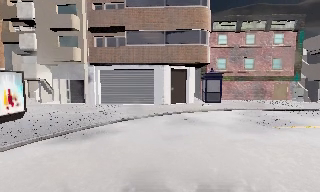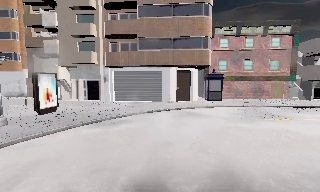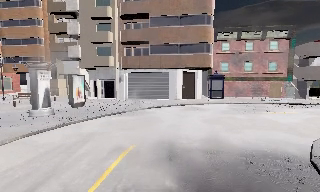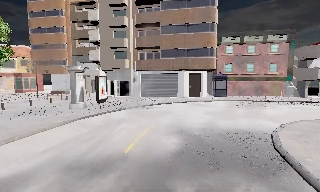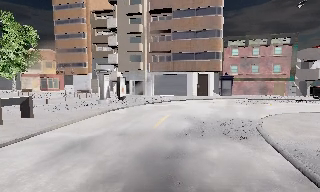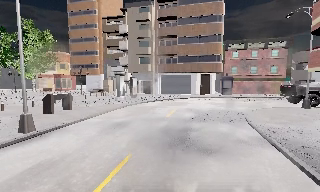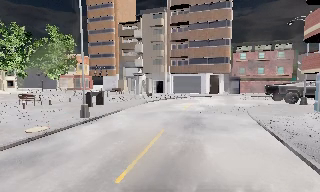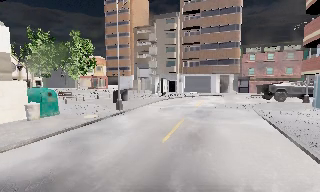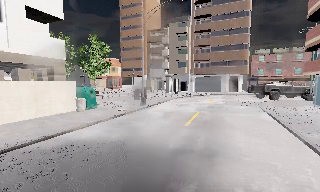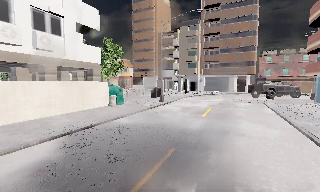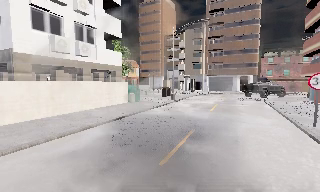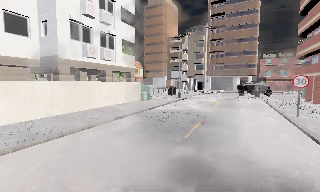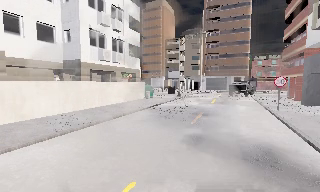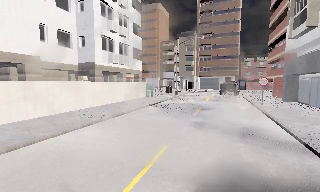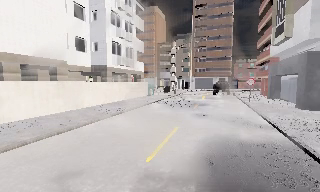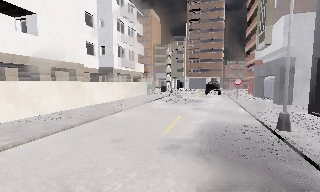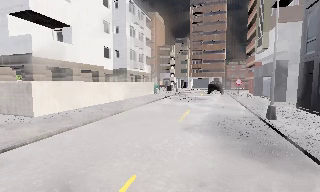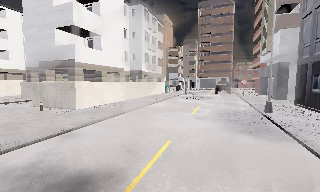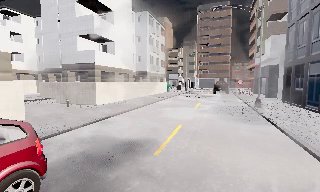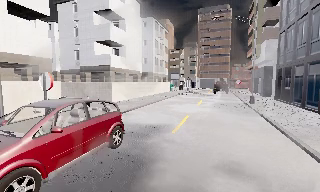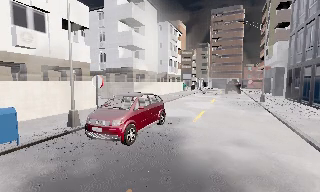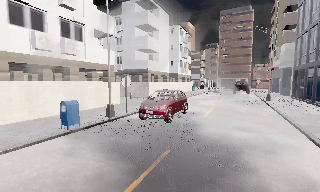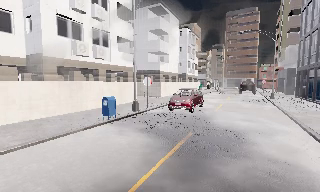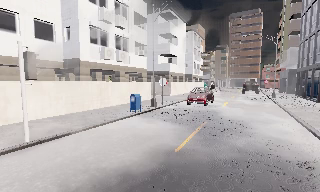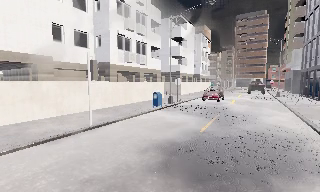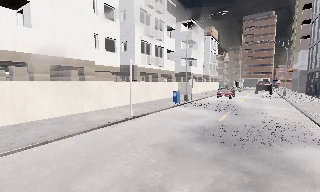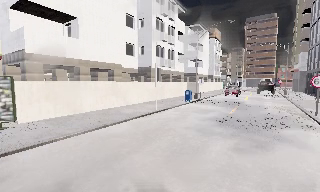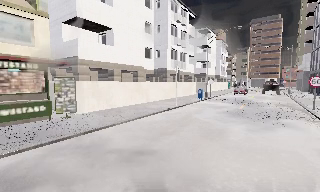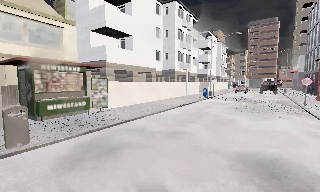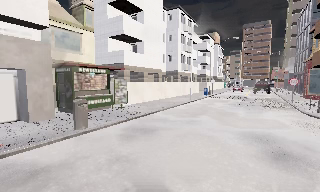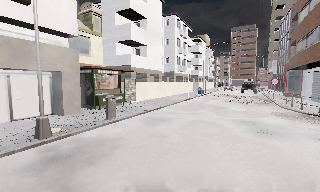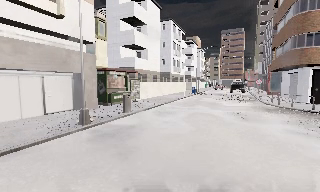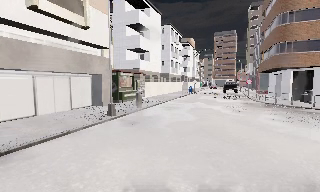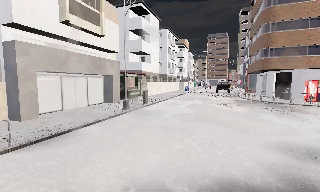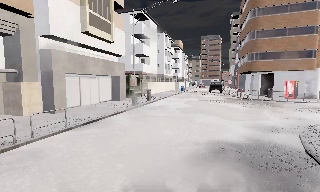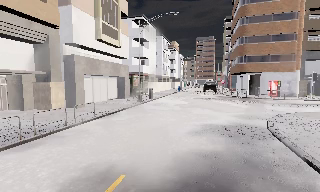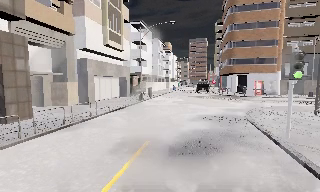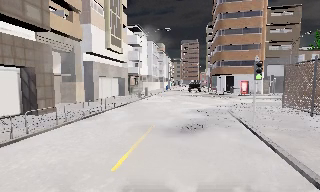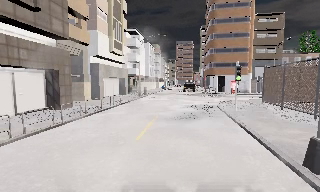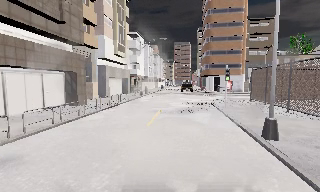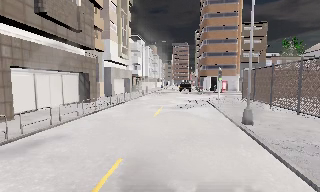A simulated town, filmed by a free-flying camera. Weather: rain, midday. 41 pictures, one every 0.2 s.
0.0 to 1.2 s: The camera pans to its left, which is counterclockwise from overhead, by about 15 degrees. It travels backward, about 13 m, so what stands in front gets smaller.
1.2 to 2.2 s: The camera travels backward and to its left, about 11 m, so what stands in front gets smaller.
2.2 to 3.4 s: The camera travels backward, about 13 m, so what stands in front gets smaller.
3.4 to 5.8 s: The scene slides to the right, as the camera pans about 10 degrees to its left. It travels backward and to its left, about 25 m, so what stands in front gets smaller.
5.8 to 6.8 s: The camera pans to its right, which is clockwise from overhead, by about 15 degrees. It travels backward and to its left, about 11 m, so what stands in front gets smaller.
6.8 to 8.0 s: The camera pans to its right, which is clockwise from overhead, by about 10 degrees. It travels backward, about 12 m, so what stands in front gets smaller.
The film runs backward here.
